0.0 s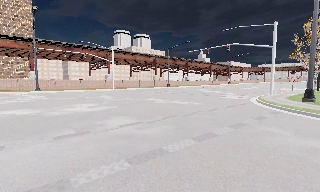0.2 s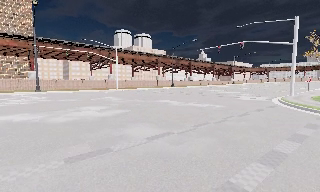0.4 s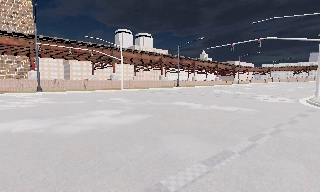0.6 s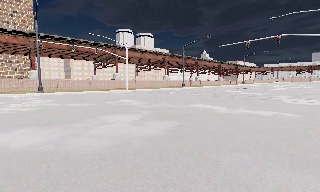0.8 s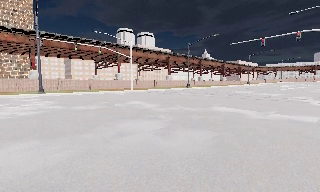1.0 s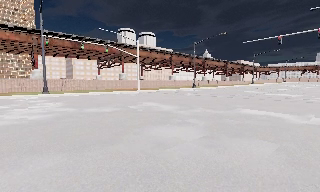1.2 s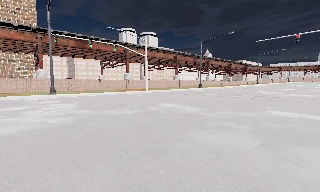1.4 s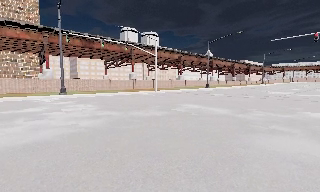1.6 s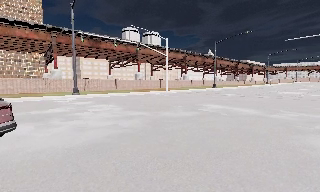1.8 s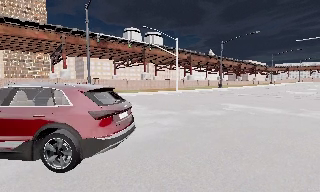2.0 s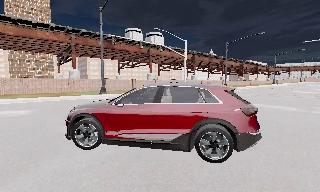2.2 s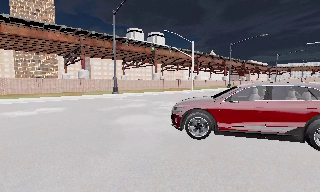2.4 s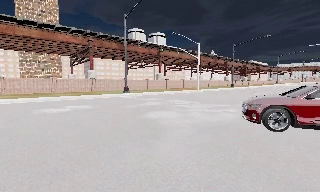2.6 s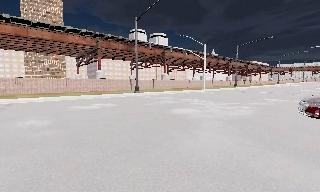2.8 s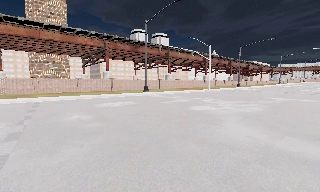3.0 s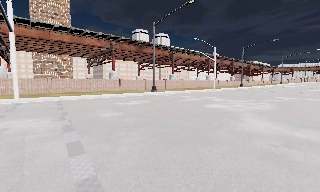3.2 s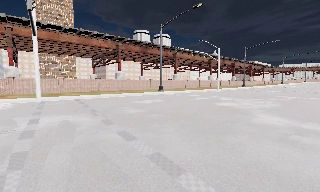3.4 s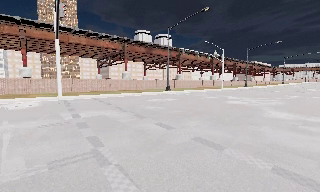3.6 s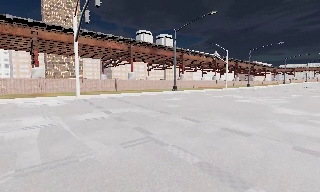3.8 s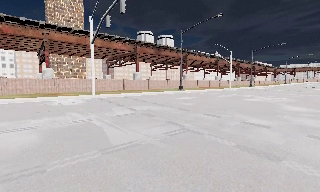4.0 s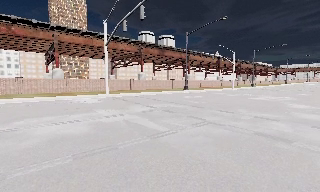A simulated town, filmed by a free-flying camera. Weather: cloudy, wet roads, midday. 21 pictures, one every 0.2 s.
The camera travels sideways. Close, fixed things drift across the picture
to the right.
0.0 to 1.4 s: The camera travels to its left and forward, about 11 m, so close, fixed things drift to the right.
1.4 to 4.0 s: The camera travels to its left and backward, about 19 m, so close, fixed things drift to the right.
The film runs backward here.
